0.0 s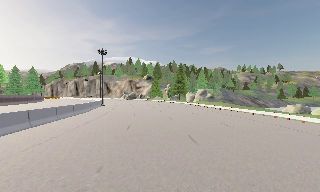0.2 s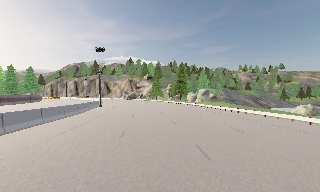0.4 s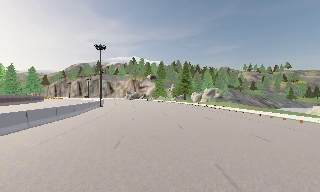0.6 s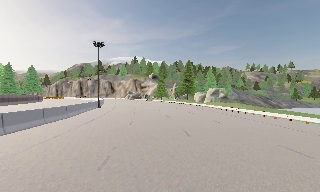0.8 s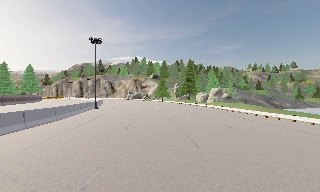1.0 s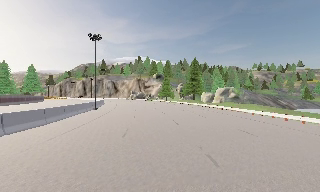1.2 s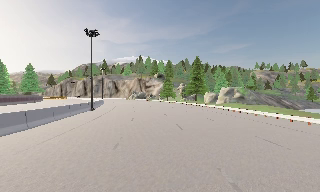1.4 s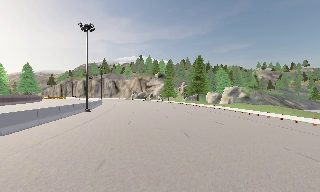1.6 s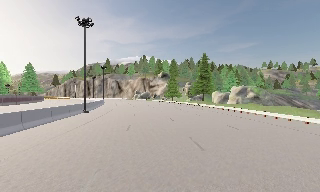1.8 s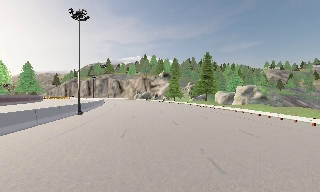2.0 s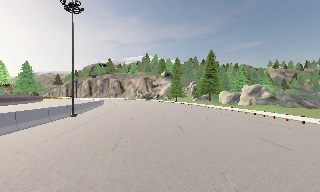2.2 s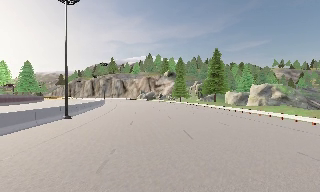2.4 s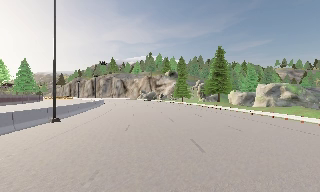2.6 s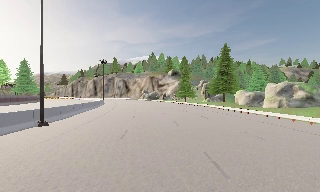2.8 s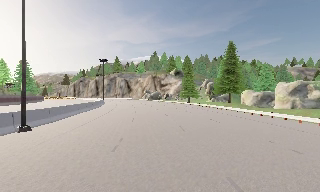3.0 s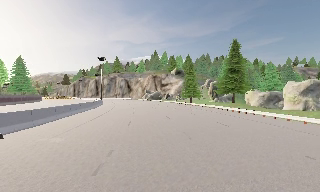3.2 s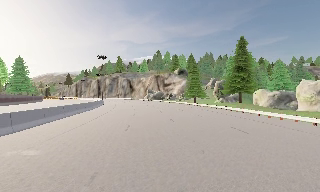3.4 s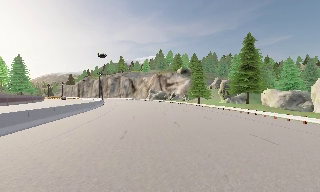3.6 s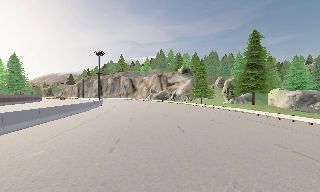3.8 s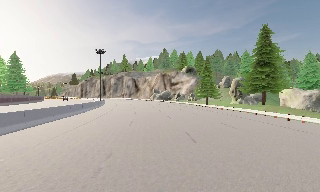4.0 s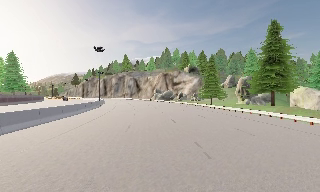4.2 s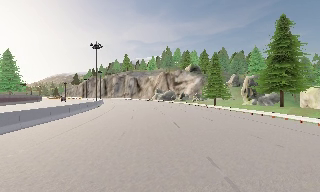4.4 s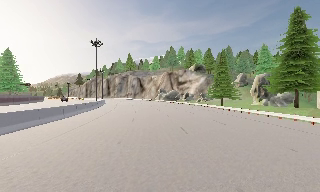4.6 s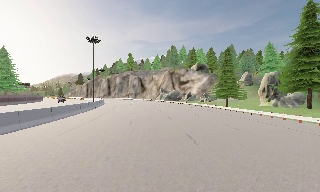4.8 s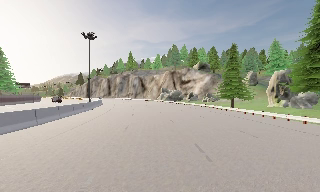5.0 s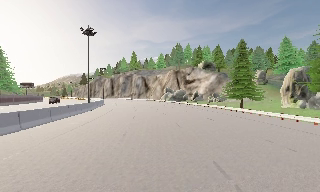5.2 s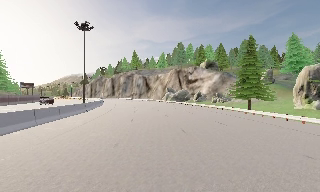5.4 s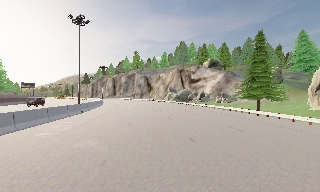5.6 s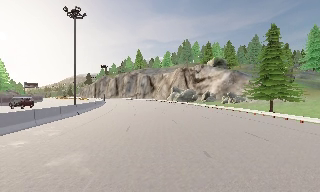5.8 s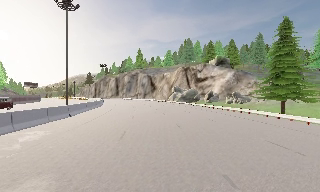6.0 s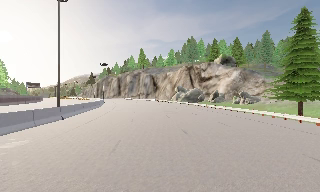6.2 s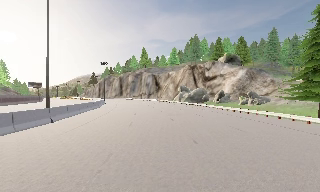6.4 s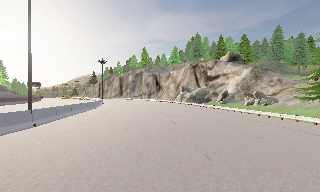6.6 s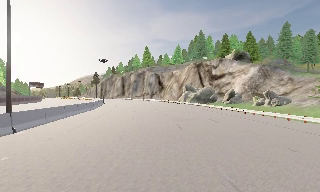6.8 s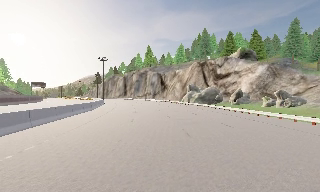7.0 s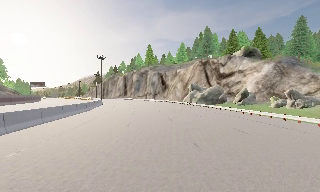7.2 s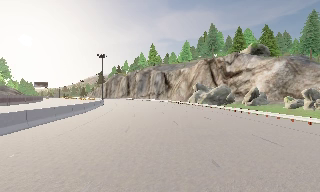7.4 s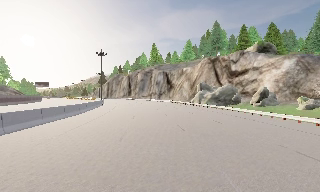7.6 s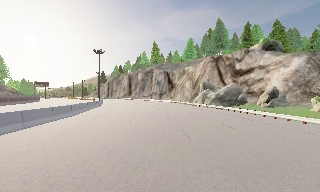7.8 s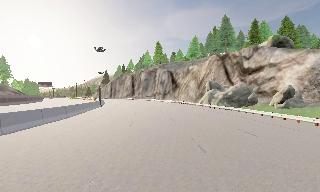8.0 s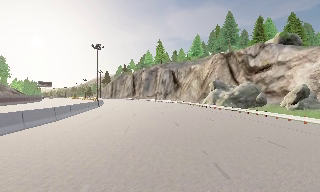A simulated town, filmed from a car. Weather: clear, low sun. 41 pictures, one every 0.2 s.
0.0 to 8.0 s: The camera swings to its left by about 25 degrees, and the scene slides to the right. It travels forward, about 75 m, so what stands in front looms larger.
The film runs forward here.
